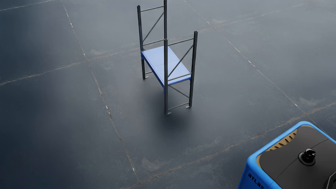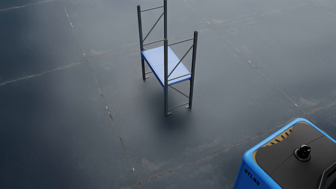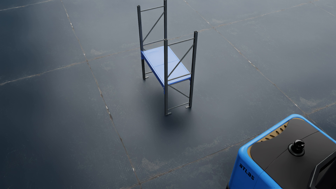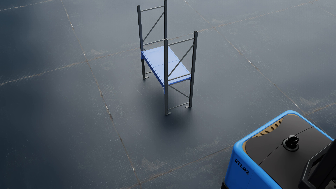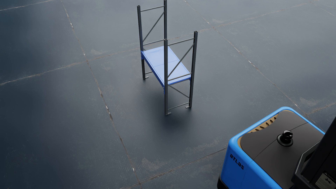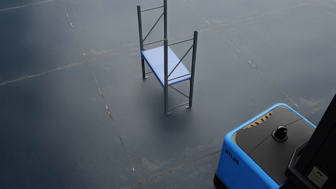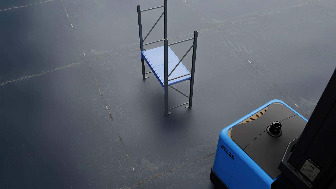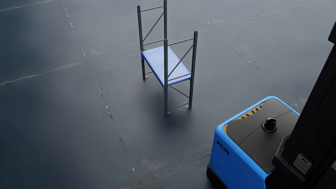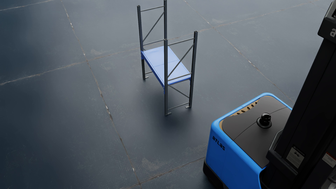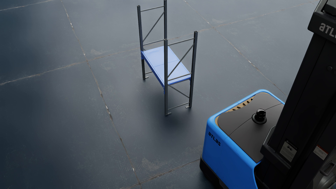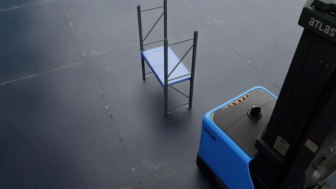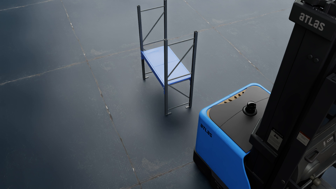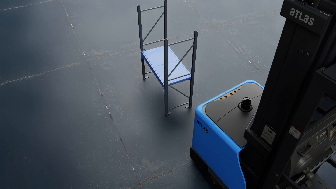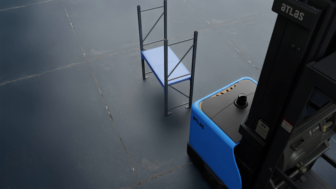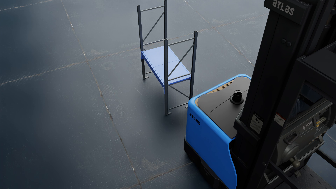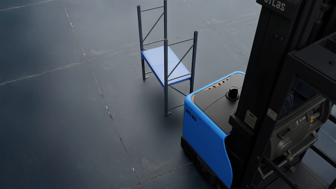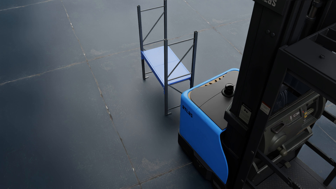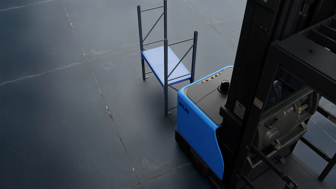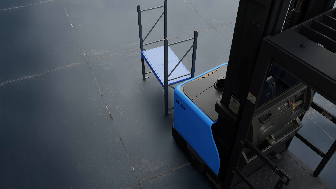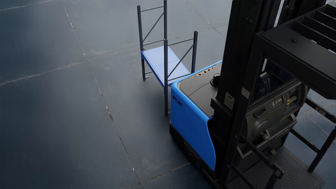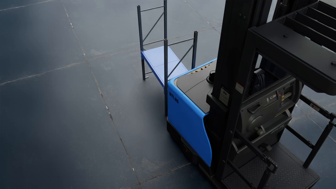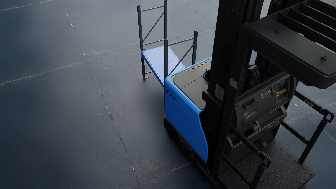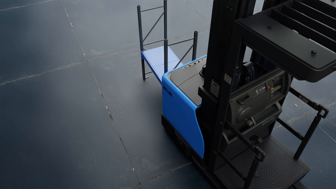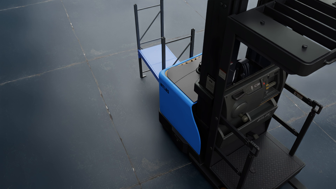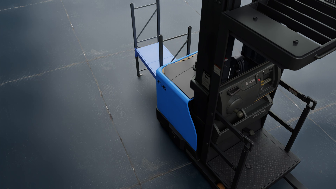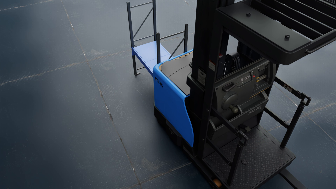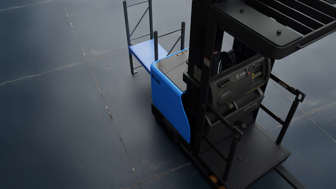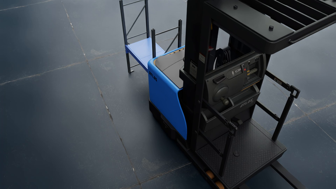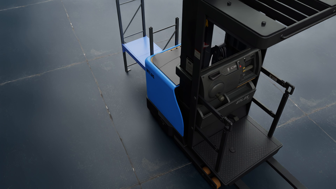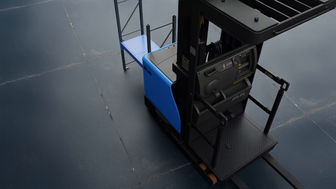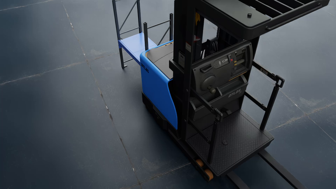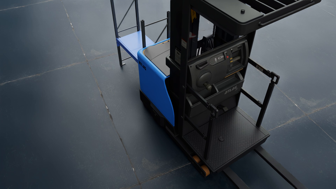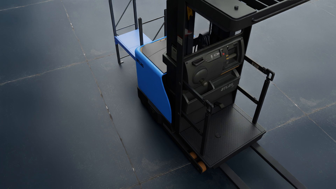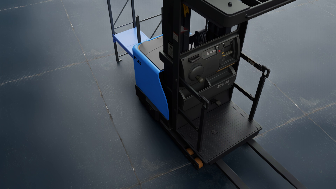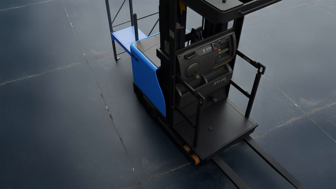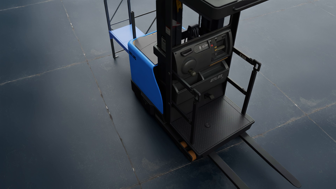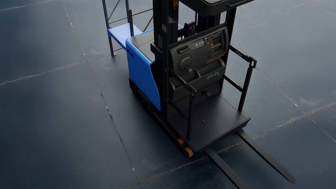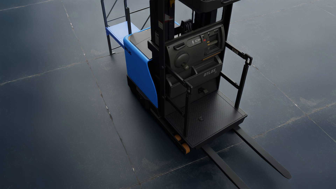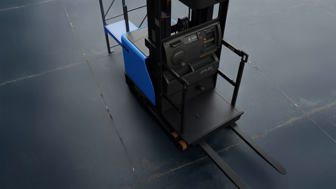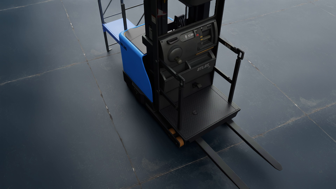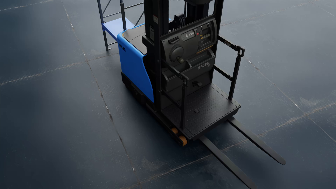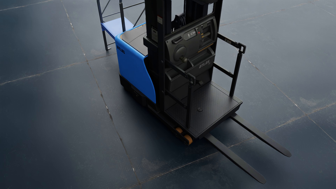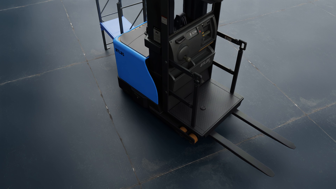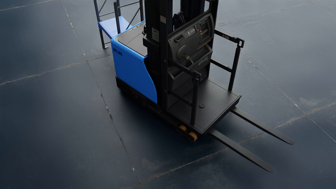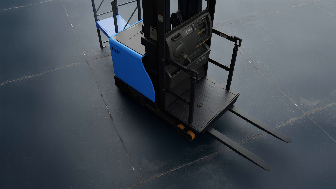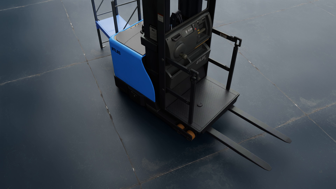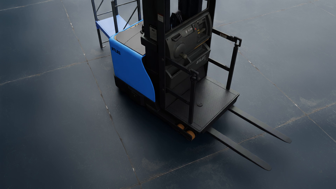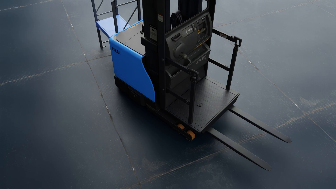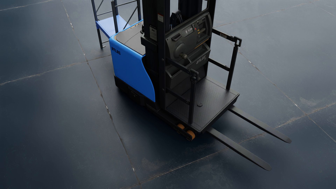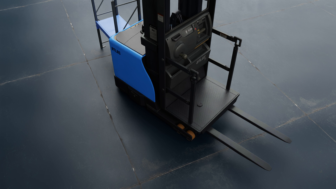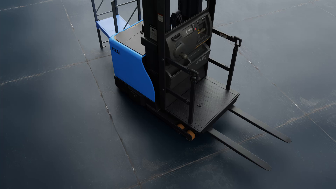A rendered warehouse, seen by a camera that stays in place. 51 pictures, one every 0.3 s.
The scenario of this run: A forklift runs into an object in its way.
